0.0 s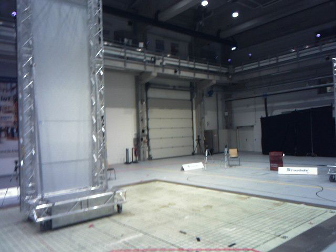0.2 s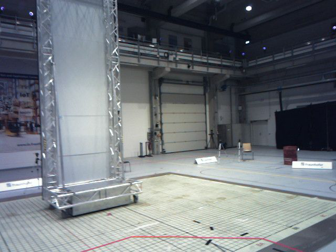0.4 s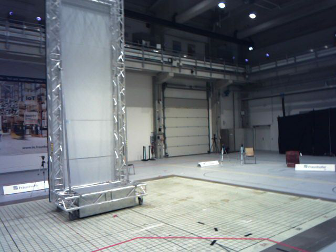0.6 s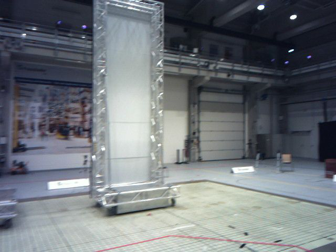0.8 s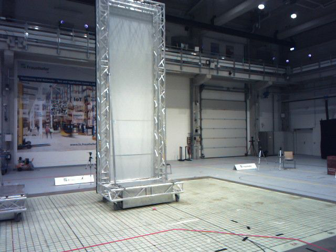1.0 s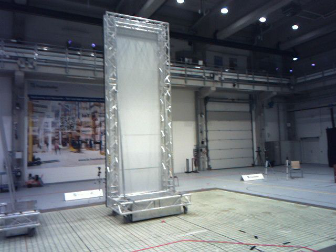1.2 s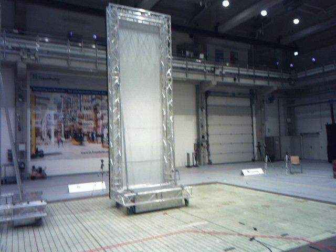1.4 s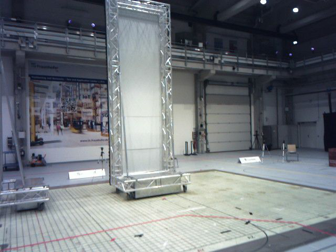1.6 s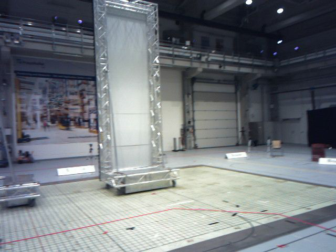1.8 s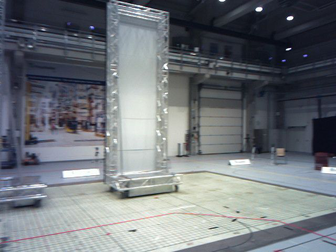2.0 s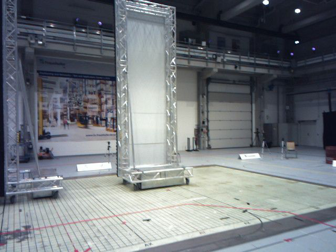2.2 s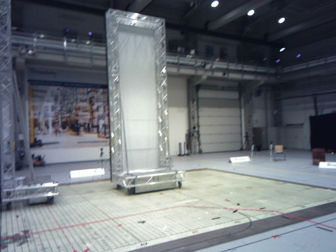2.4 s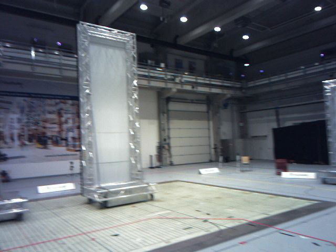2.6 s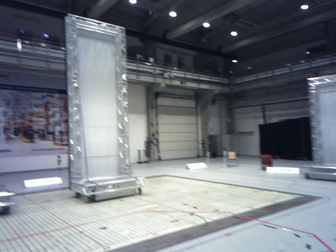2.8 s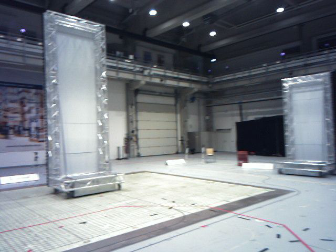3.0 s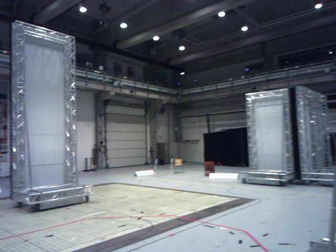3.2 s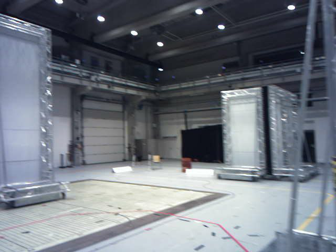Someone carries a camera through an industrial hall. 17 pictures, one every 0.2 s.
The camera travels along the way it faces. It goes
backward.
0.0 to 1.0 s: The scene slides to the right, as the camera pans about 10 degrees to its left. It travels backward, about 1 m, so what stands in front gets smaller.
1.0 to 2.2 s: The camera travels backward, about 1 m, so what stands in front gets smaller.
2.2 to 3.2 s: The scene slides to the left, as the camera pans about 25 degrees to its right. It travels backward, about 1 m, so what stands in front gets smaller. It loses speed.
The film runs backward here.
